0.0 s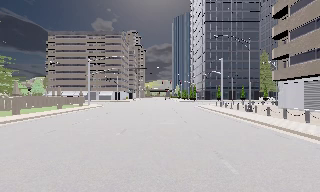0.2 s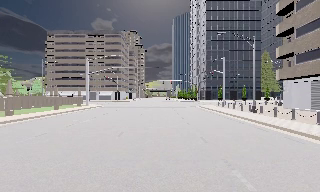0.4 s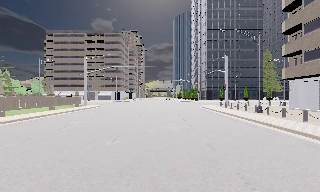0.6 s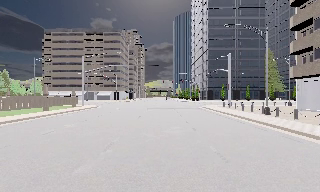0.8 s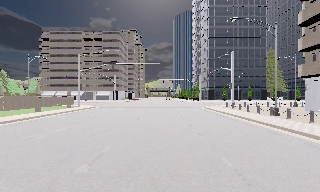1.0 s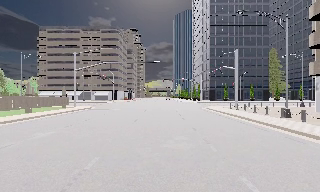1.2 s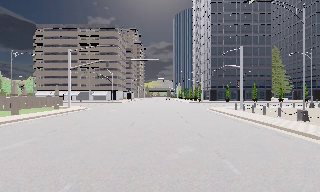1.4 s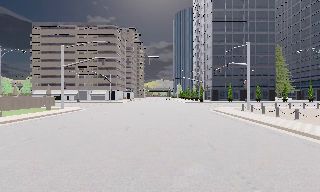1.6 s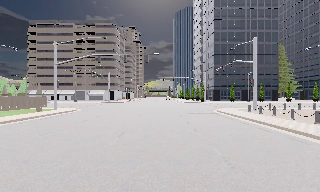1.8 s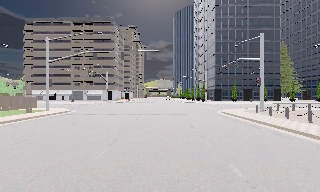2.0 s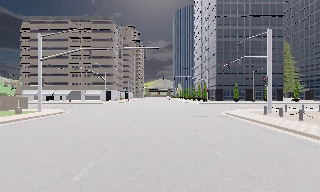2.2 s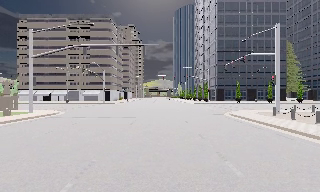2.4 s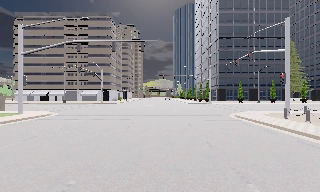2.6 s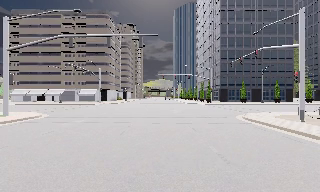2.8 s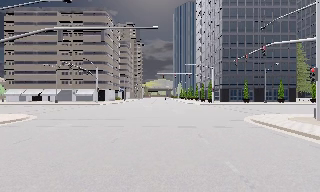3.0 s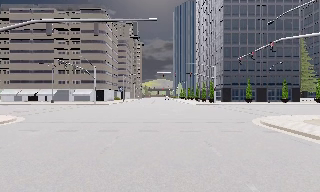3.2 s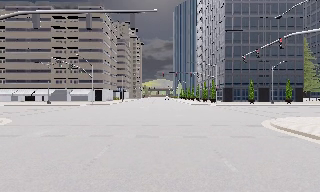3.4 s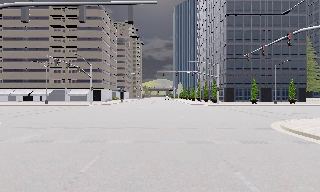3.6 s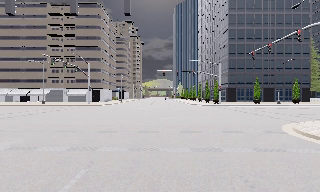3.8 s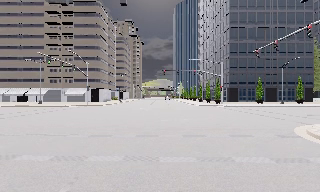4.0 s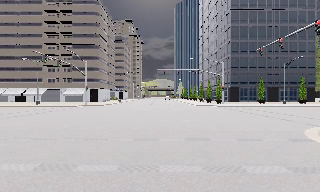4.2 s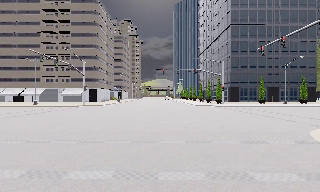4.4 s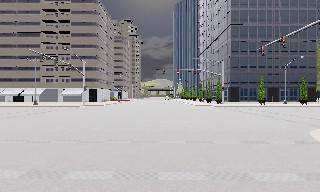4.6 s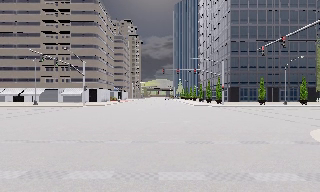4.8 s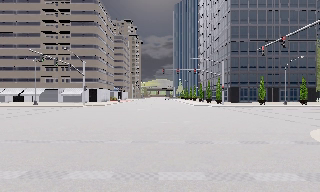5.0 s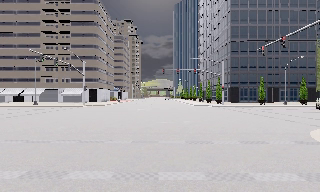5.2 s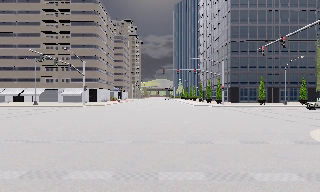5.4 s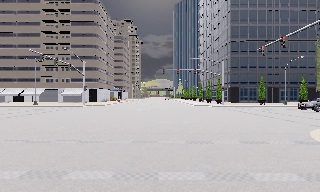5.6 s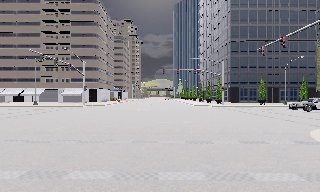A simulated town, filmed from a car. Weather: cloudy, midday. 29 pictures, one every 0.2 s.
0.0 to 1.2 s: The camera travels forward, about 6 m, so what stands in front looms larger. It gains speed.
1.2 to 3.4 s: The camera travels forward, about 13 m, so what stands in front looms larger.
3.4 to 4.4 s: The camera travels forward, about 2.5 m, so what stands in front looms larger. It loses speed.
4.4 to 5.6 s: The camera keeps its place and its aim.
The film runs forward here.
